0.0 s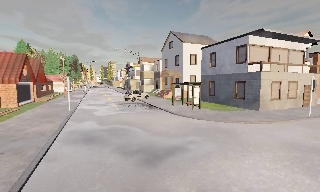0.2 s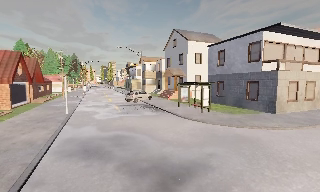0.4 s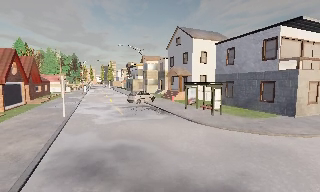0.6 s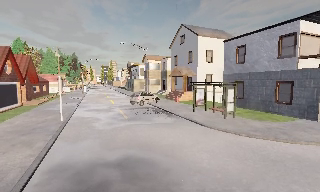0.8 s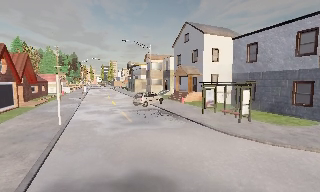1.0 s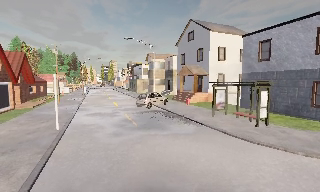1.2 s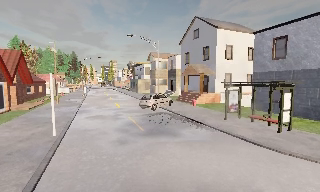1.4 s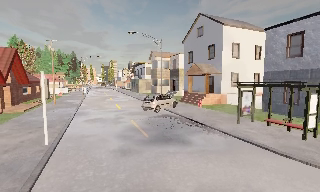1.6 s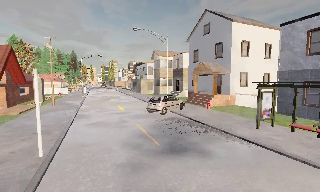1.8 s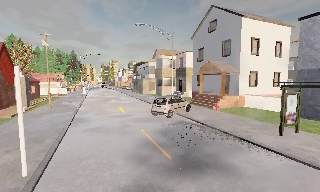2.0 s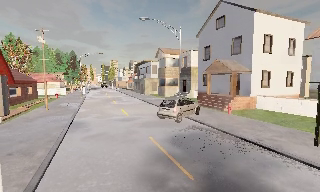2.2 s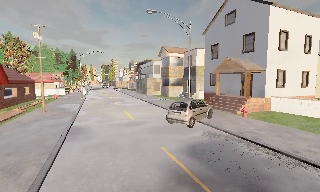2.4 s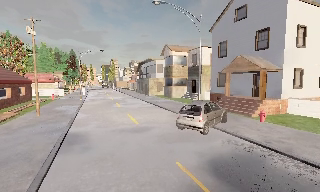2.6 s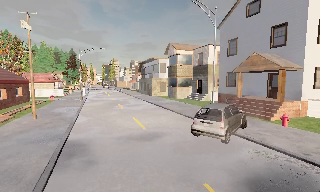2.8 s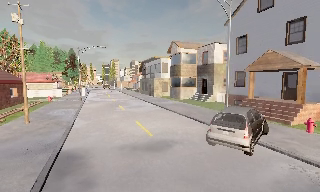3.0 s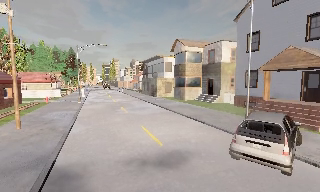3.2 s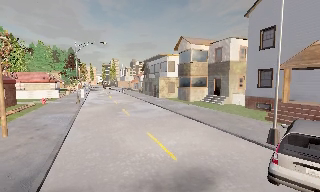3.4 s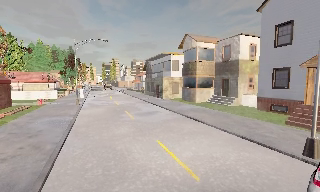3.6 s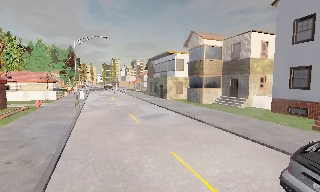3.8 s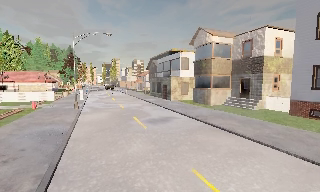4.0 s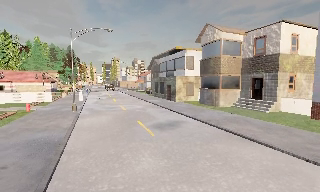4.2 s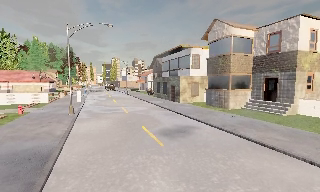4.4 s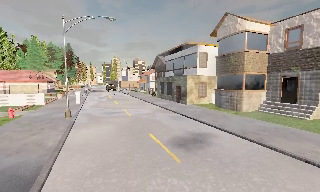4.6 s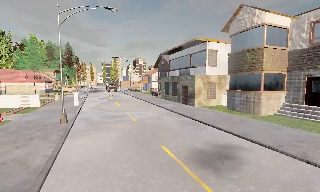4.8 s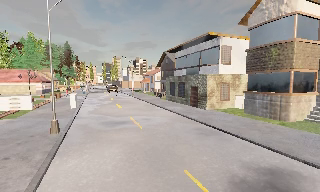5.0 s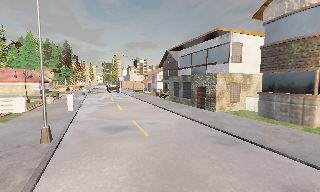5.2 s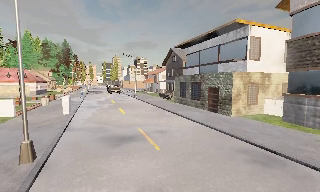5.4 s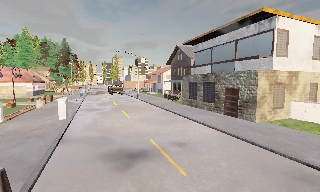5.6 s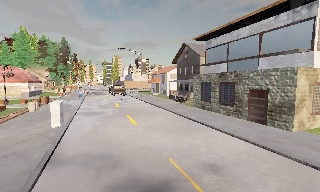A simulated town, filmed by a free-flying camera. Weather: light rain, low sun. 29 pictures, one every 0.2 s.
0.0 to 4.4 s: The camera travels forward and to its left, about 30 m, so what stands in front looms larger.
4.4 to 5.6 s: The camera travels forward, about 11 m, so what stands in front looms larger.
The film runs backward here.
